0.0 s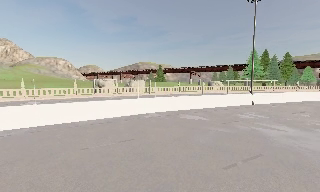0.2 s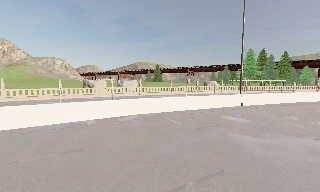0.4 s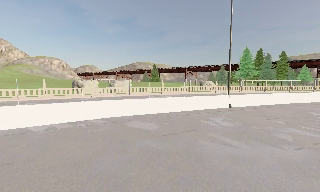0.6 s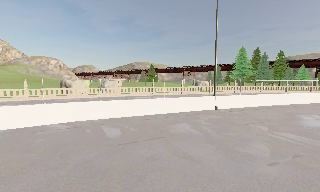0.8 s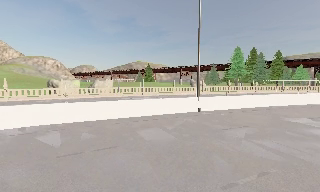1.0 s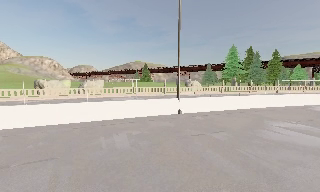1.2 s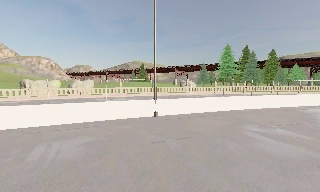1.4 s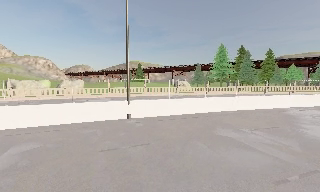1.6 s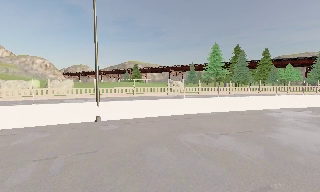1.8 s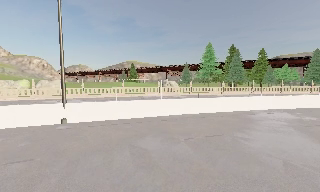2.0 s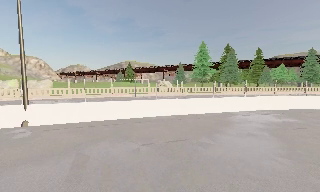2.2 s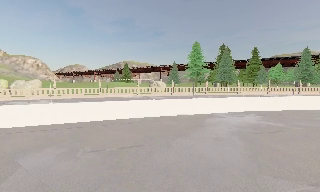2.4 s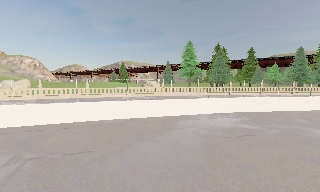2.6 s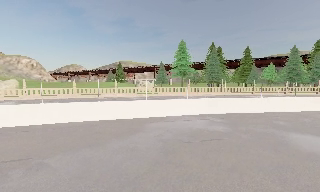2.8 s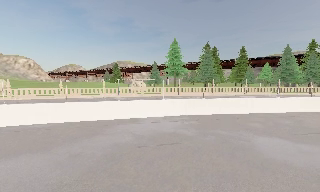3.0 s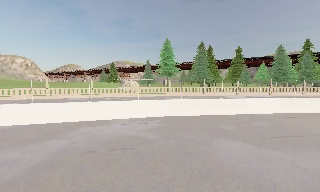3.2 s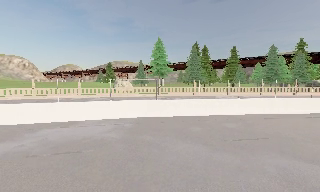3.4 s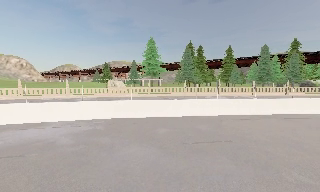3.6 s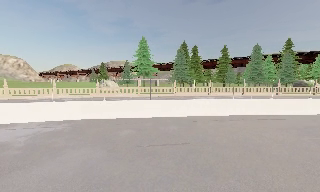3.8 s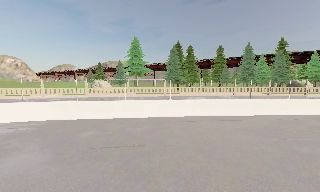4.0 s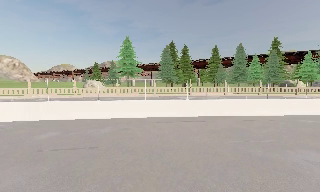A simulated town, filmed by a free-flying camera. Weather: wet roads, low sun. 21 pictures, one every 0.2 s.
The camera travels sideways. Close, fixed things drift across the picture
to the left.
0.0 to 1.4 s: The camera travels to its right and forward, about 14 m, so close, fixed things drift to the left.
1.4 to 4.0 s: The camera travels to its right, about 25 m, so close, fixed things drift to the left.
The film runs forward here.
